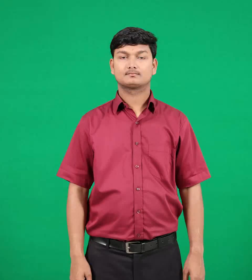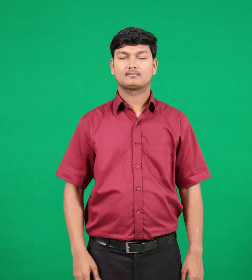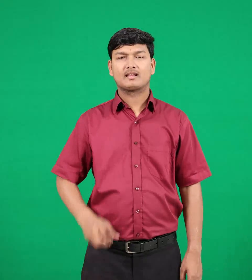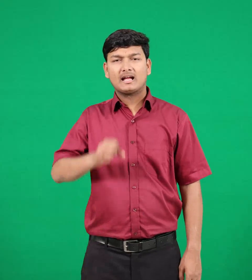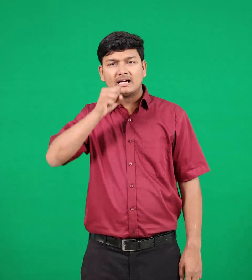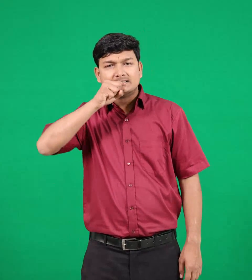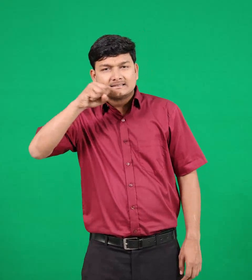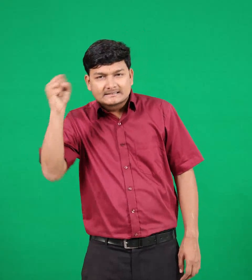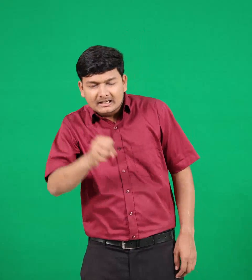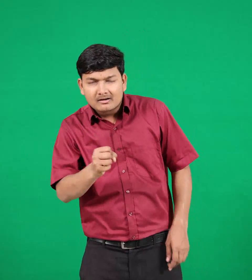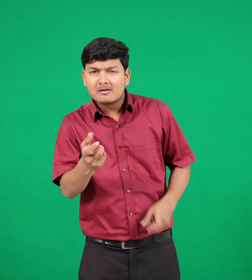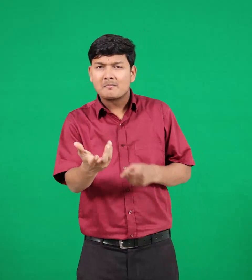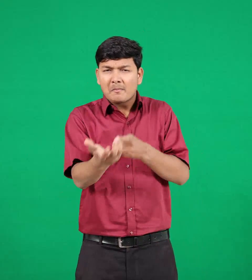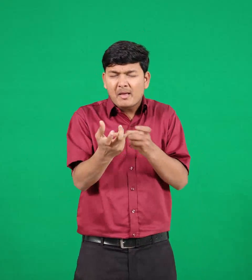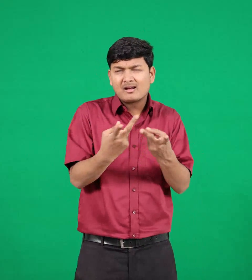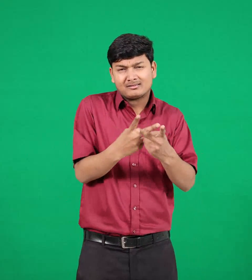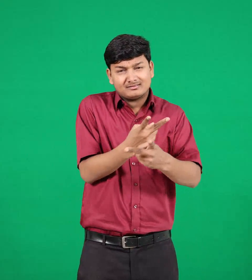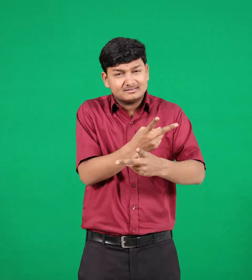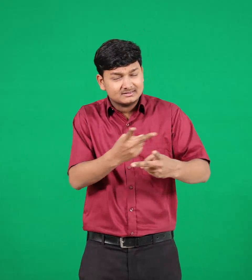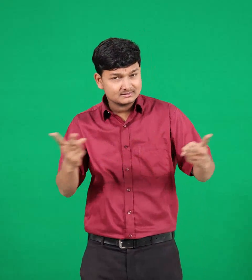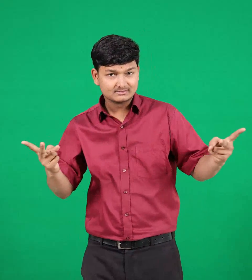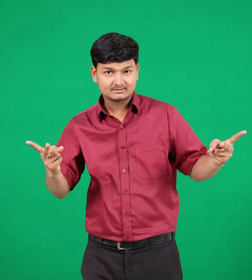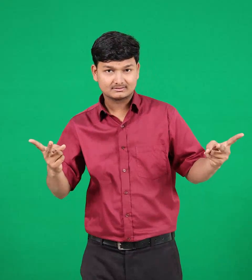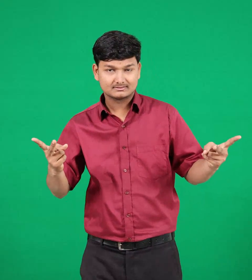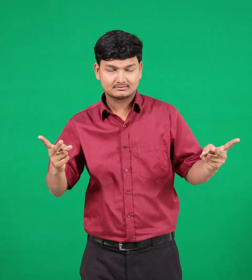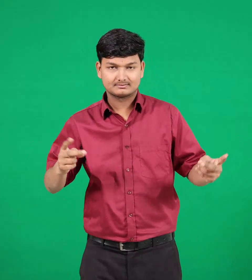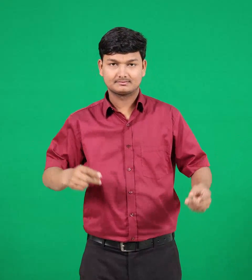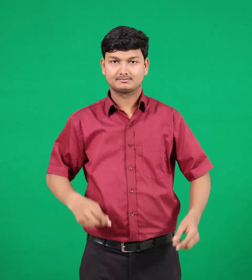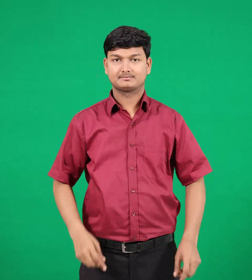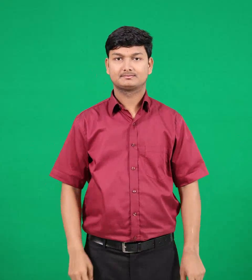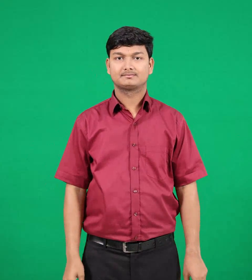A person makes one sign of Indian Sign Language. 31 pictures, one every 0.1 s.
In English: weapons
